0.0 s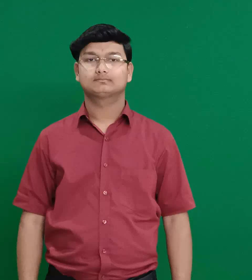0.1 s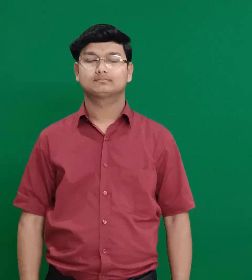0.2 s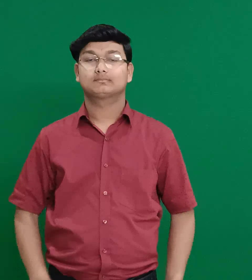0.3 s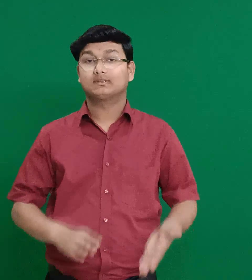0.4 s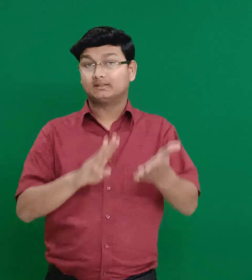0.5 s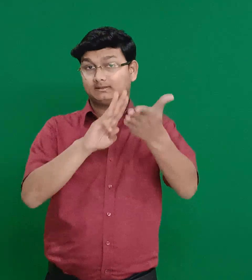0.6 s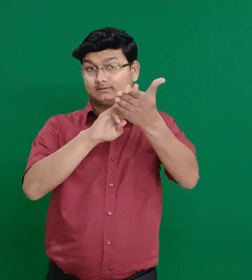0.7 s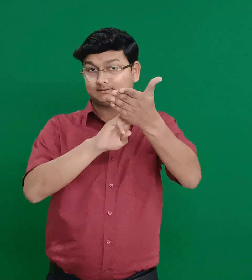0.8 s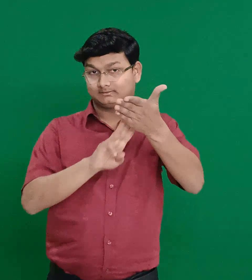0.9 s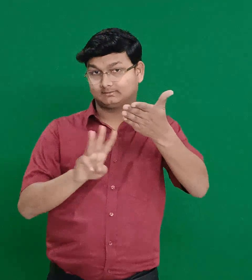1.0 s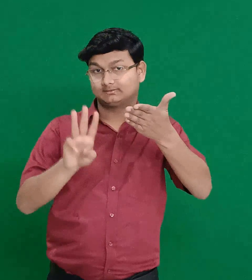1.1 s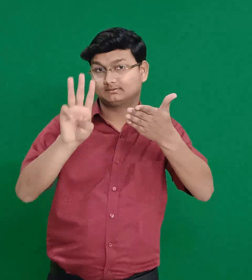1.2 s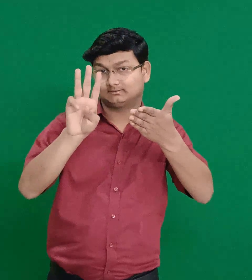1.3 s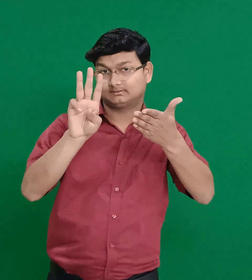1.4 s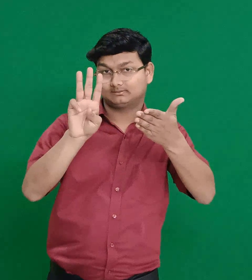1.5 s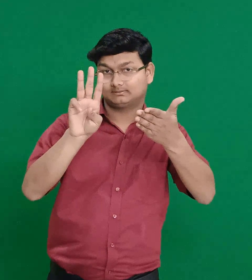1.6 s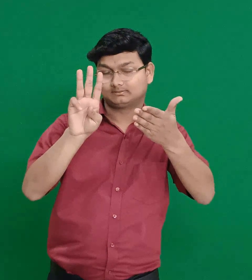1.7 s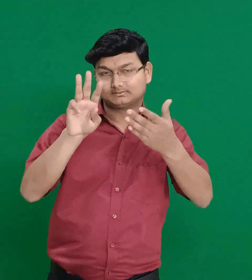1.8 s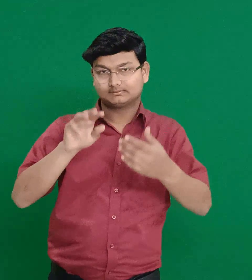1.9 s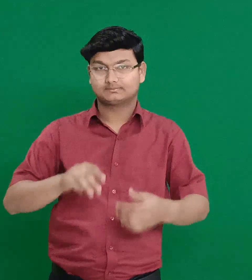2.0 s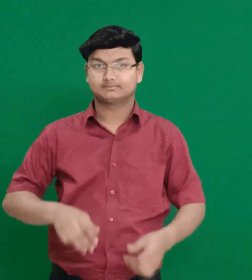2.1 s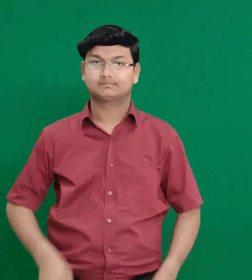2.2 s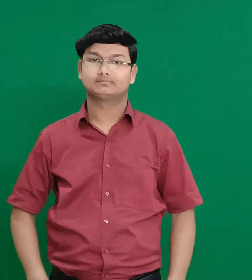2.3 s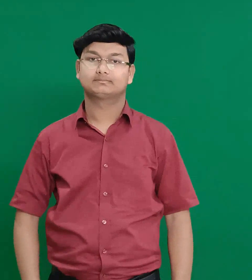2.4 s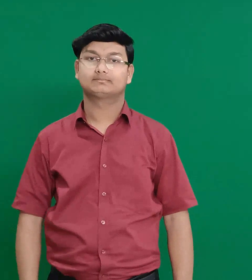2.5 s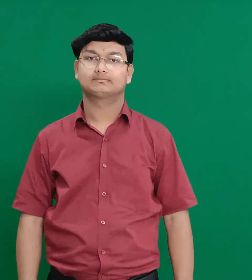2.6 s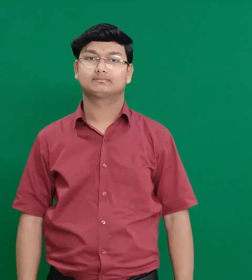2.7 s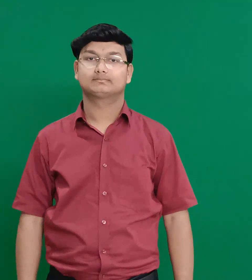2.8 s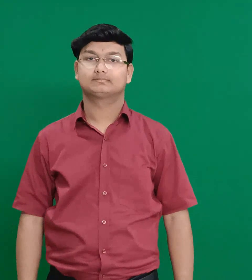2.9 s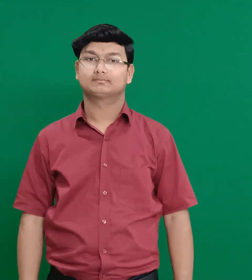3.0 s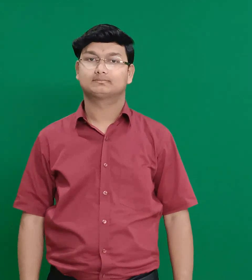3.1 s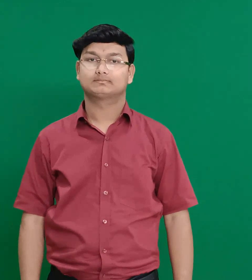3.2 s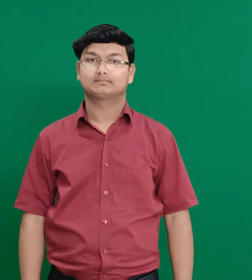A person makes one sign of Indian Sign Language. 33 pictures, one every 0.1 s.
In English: mitylene
